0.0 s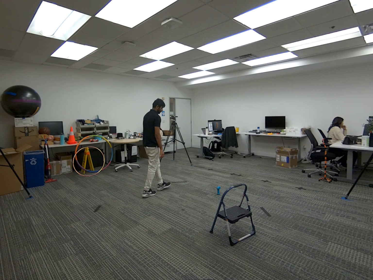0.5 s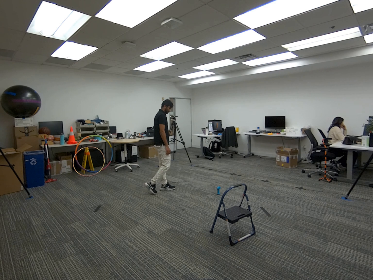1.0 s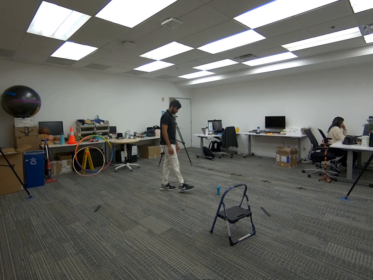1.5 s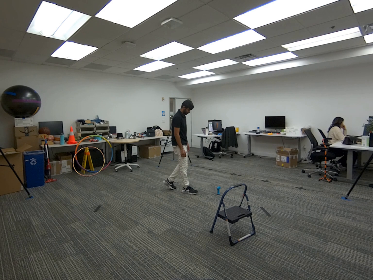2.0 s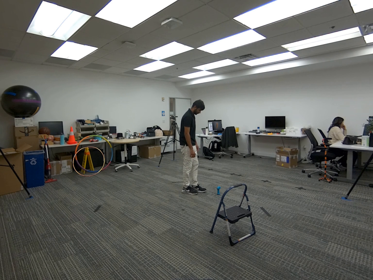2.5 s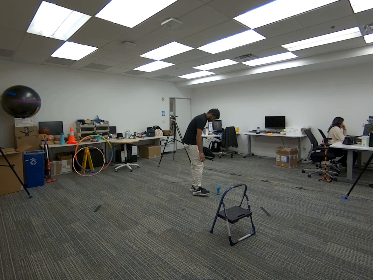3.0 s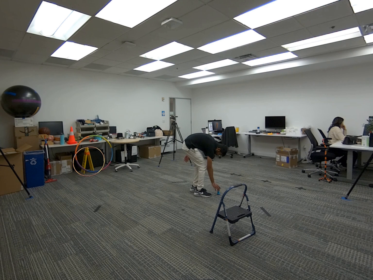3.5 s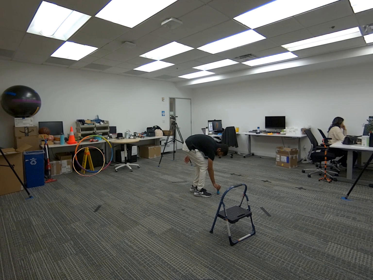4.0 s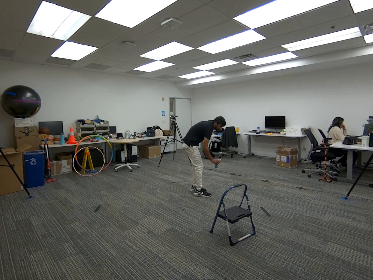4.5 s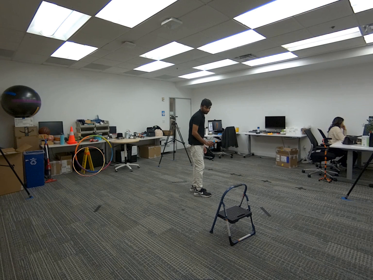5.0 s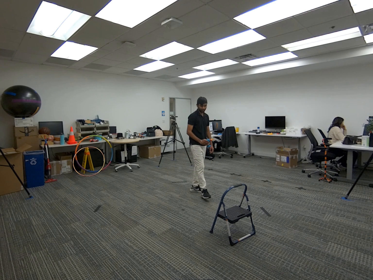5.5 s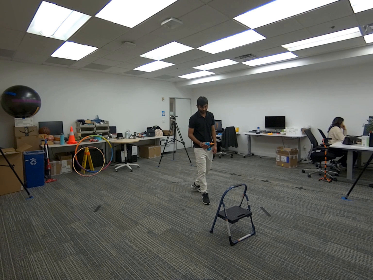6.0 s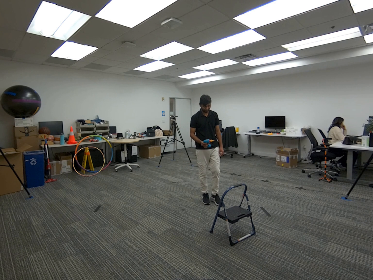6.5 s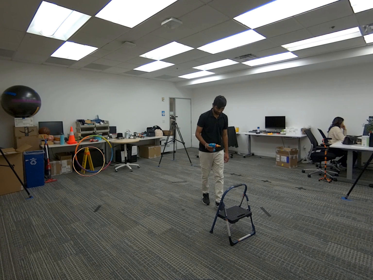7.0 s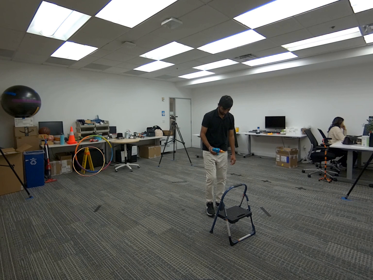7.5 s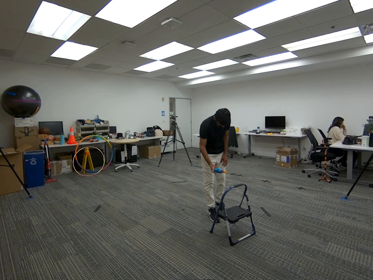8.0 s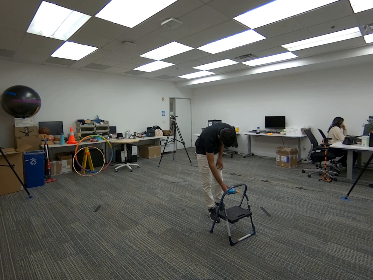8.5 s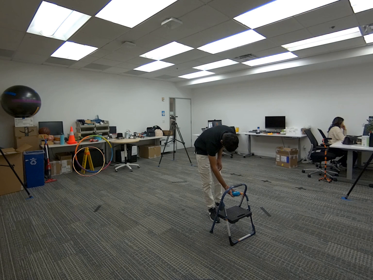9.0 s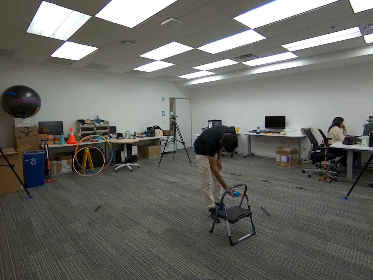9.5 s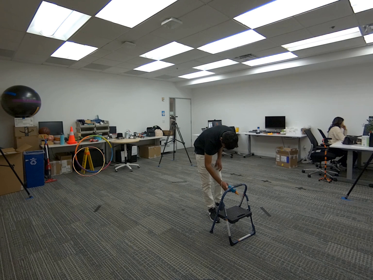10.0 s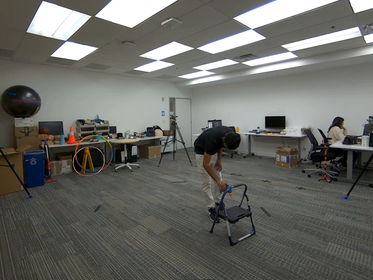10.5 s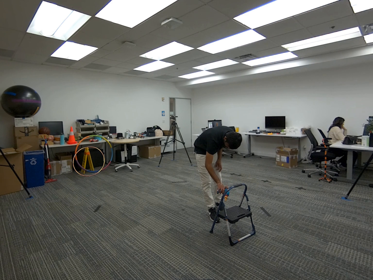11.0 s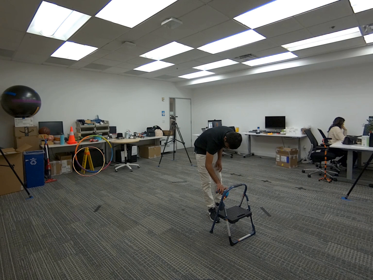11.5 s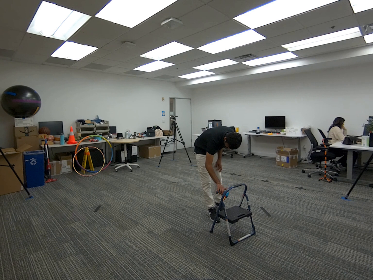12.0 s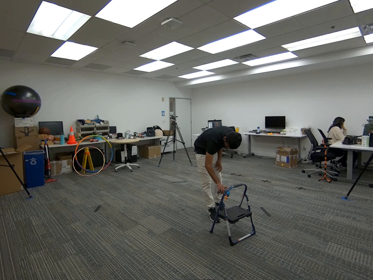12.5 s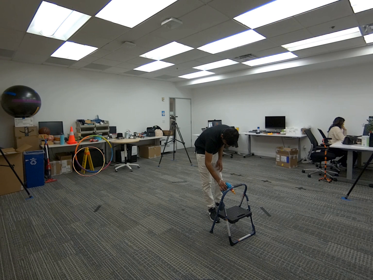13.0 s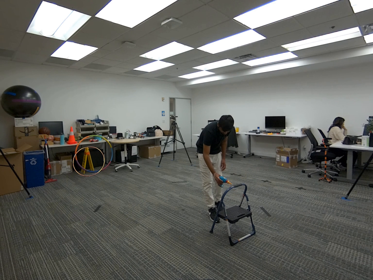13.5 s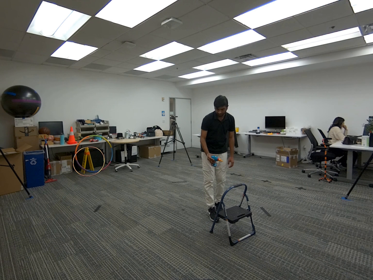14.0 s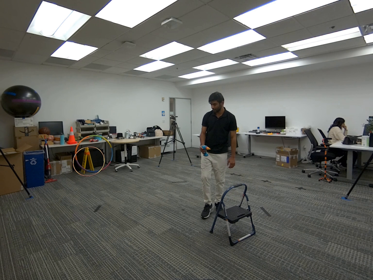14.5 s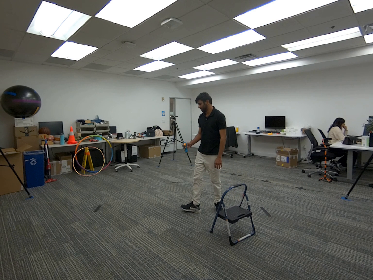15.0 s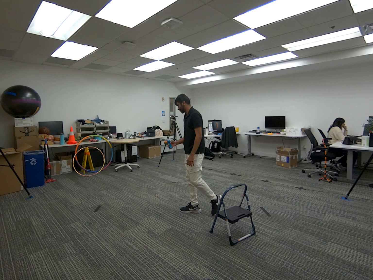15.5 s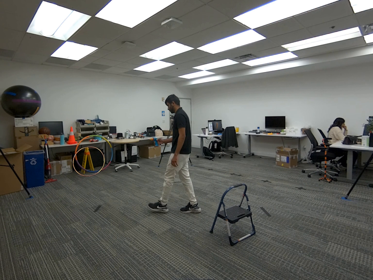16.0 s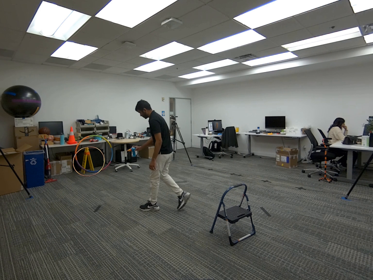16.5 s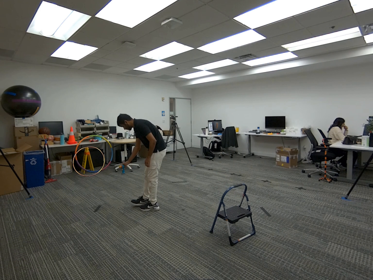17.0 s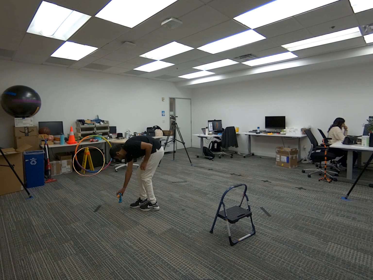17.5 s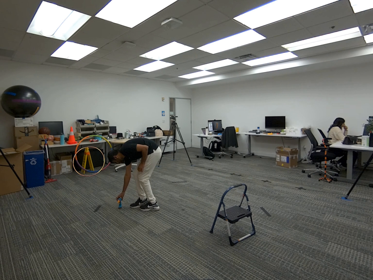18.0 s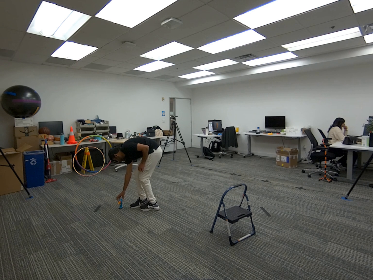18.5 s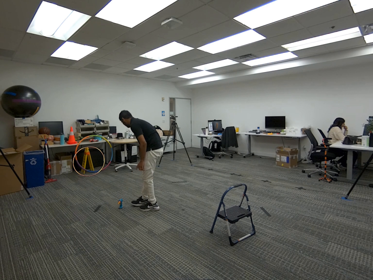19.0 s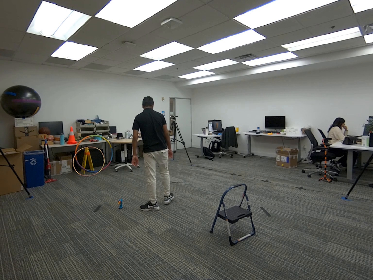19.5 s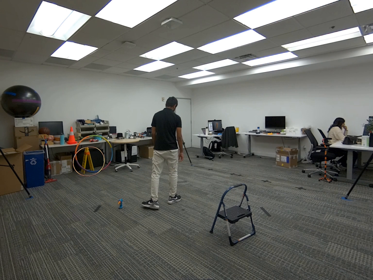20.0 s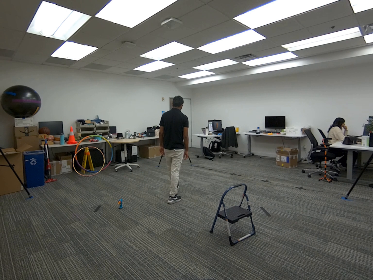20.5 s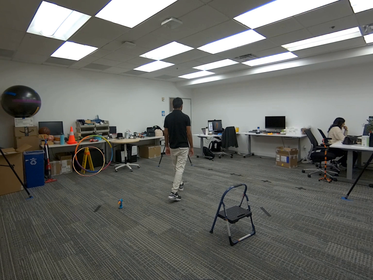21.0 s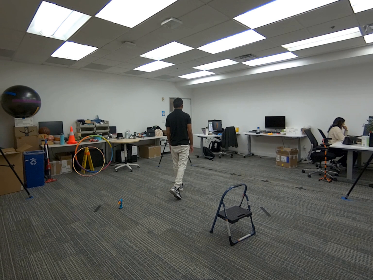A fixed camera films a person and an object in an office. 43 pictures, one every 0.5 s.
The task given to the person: Walk over to the toy drill on the ground and proceed to prefrom a drill action on the screws on the step ladder.
